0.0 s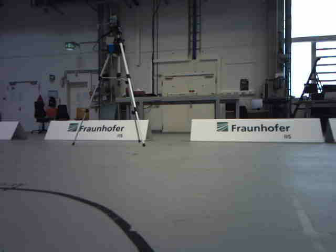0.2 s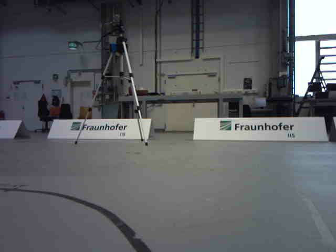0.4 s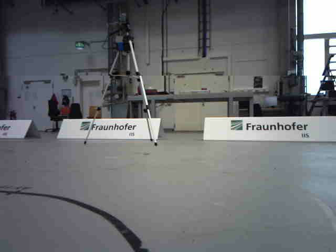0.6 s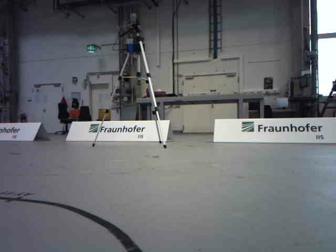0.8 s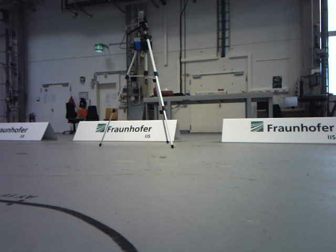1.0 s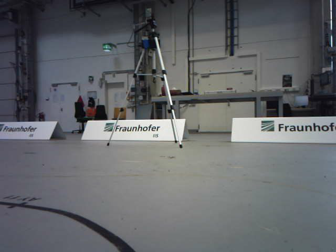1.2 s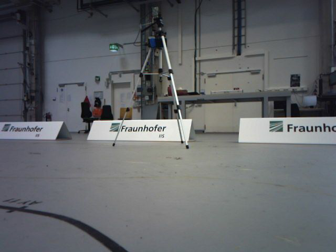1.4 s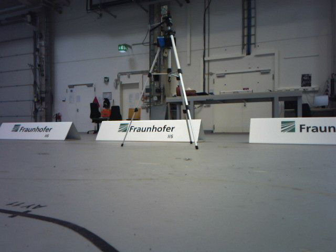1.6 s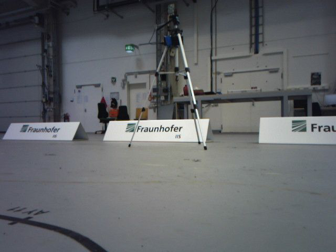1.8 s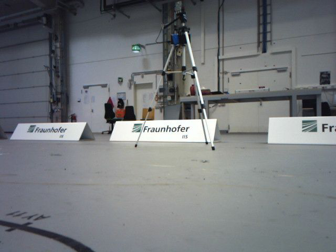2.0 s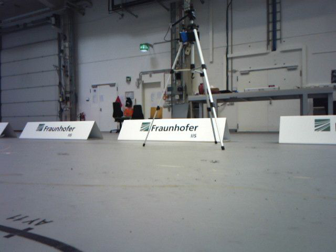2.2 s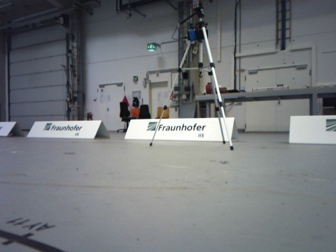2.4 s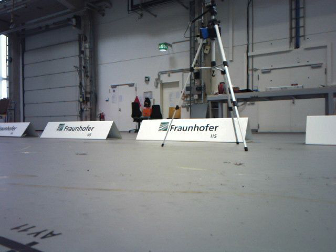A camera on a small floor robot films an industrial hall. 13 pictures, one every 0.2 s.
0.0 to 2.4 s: The scene slides to the right, as the camera pans about 15 degrees to its left. It travels forward, about 0.4 m, so what stands in front looms larger.
The film runs forward here.
